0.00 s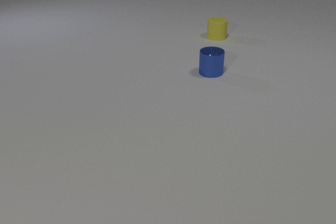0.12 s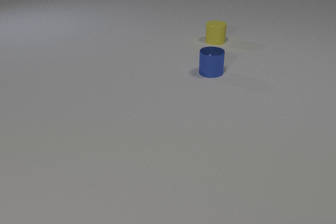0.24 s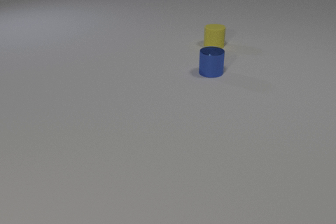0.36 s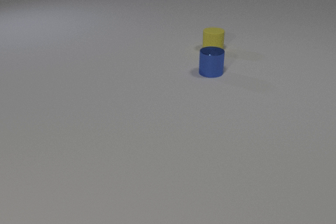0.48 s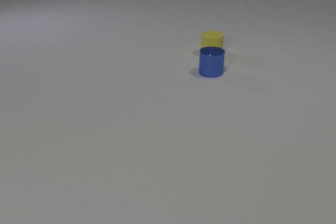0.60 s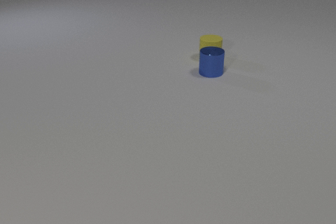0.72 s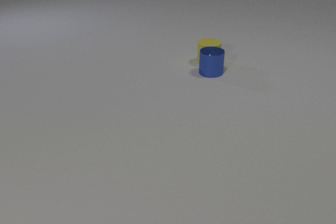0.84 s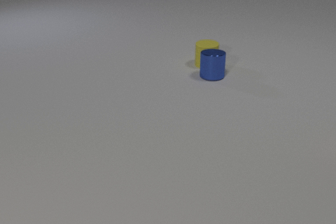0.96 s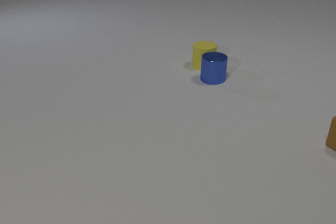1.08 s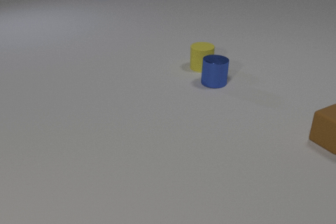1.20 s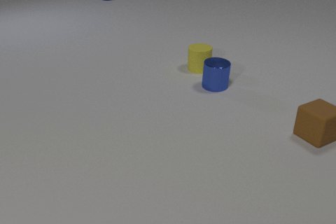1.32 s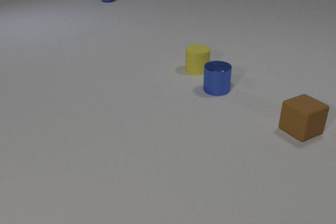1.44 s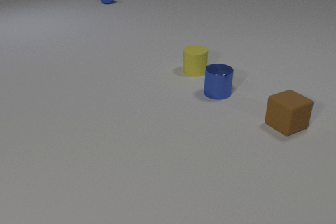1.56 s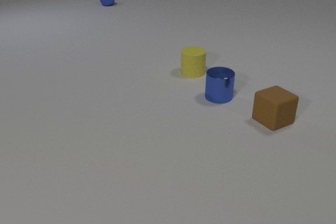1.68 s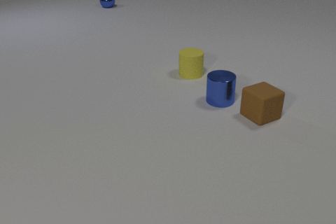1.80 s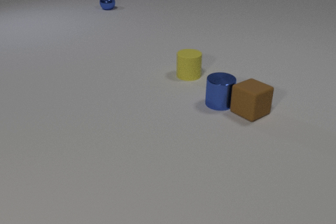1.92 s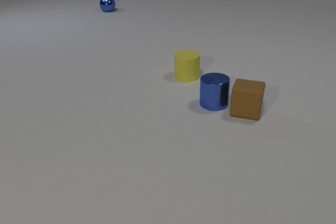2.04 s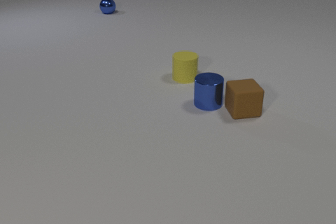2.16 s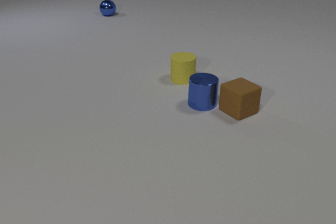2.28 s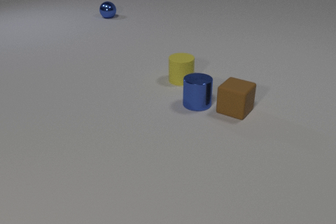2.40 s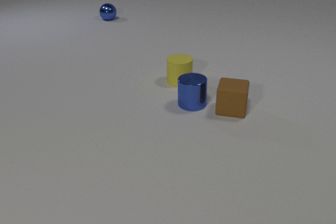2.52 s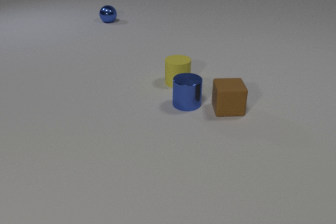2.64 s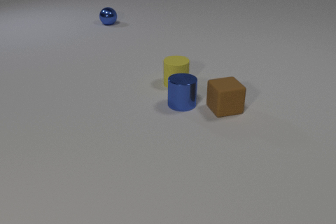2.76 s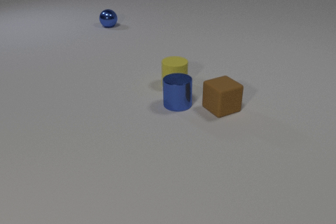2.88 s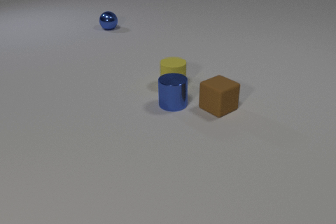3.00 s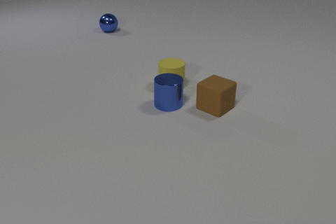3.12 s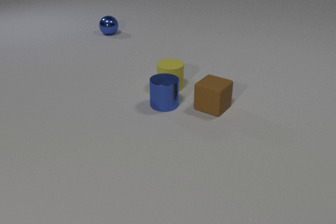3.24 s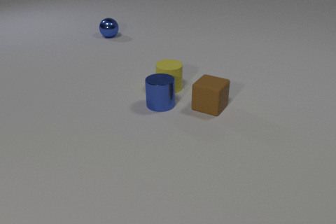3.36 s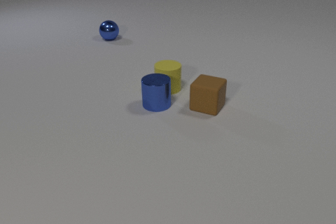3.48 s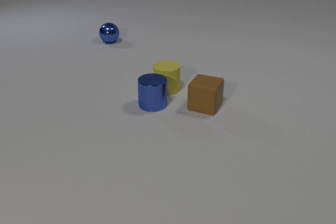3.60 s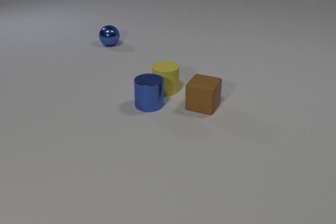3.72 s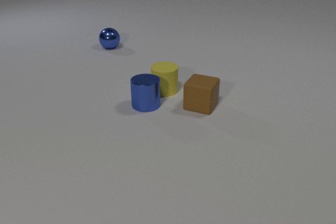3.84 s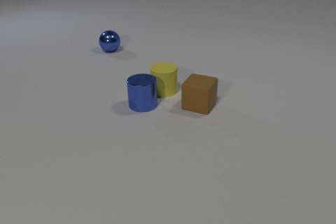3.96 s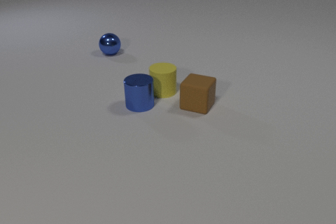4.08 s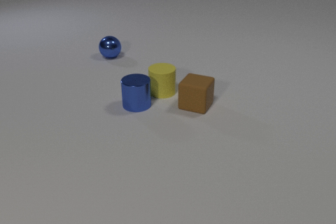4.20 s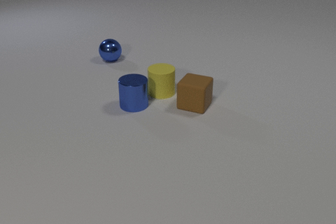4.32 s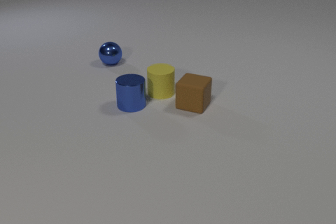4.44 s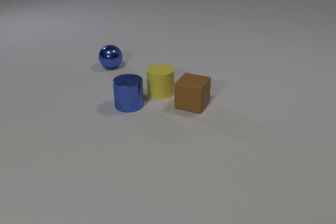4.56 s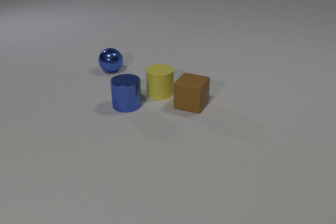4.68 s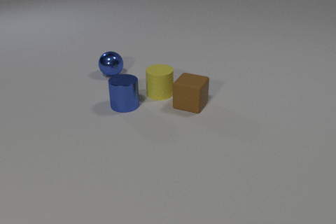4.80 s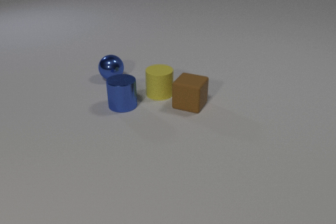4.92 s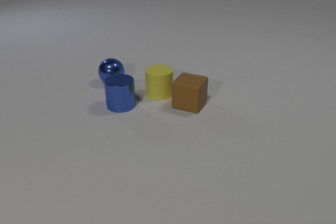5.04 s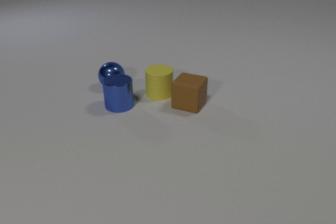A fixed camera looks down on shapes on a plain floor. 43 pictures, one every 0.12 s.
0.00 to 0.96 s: The yellow rubber cylinder slides toward the camera. The blue metal cylinder slides toward the camera. The brown rubber cube comes in at the right edge. The yellow rubber cylinder and the blue metal cylinder collide.
0.96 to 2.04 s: The yellow rubber cylinder slides toward the camera and to the left. The blue metal cylinder slides toward the camera. The brown rubber cube slides to the left, spins so that its near face slides to the right, counterclockwise seen from above. The blue metal sphere comes in at the top edge, rolls toward the camera. The blue metal cylinder and the brown rubber cube collide.
2.04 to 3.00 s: The yellow rubber cylinder slides toward the camera and to the left. The blue metal cylinder slides to the left. The brown rubber cube slides to the left, spins counterclockwise seen from above by about 135 degrees, its near face sliding to the right. The blue metal sphere rolls toward the camera.
3.00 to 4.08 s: The yellow rubber cylinder slides toward the camera and to the left. The blue metal cylinder slides to the left. The brown rubber cube slides to the left. The blue metal sphere rolls toward the camera.
4.08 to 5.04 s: The blue metal cylinder slides to the left. The brown rubber cube slides to the left. The blue metal sphere rolls toward the camera.
What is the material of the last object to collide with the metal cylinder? rubber.
Are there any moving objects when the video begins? yes.
How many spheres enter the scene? 1.
